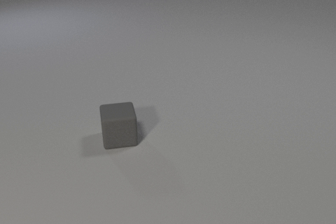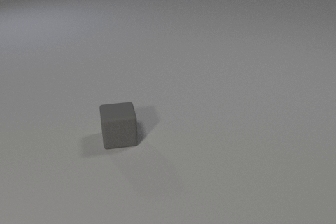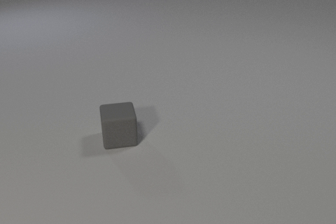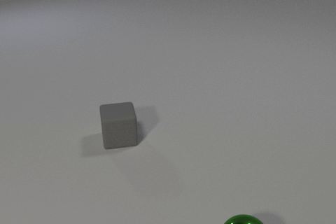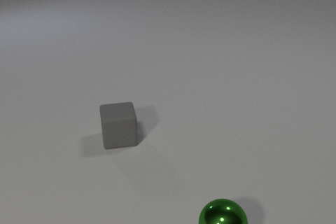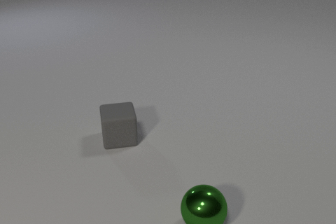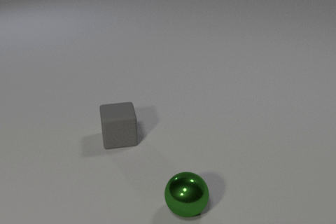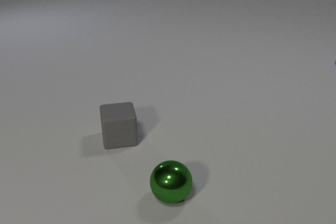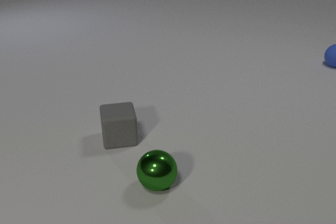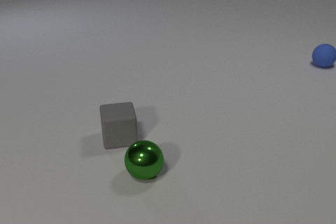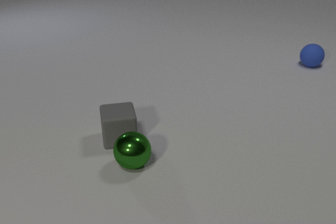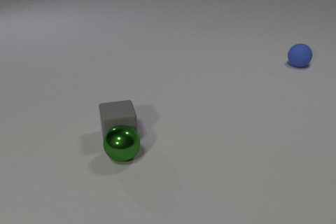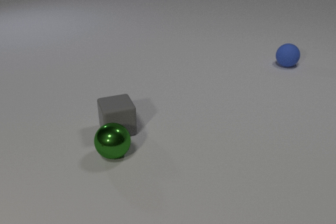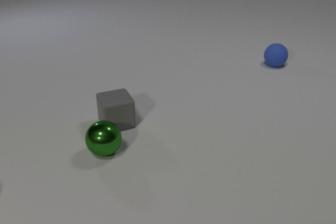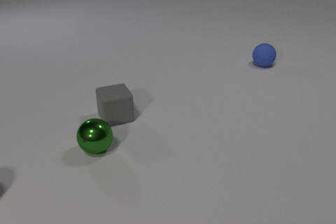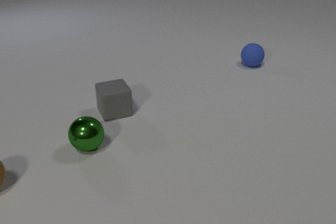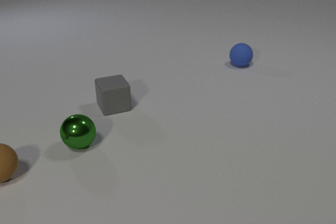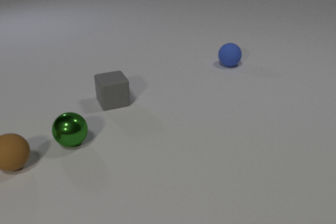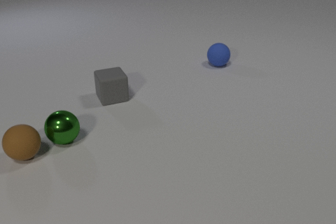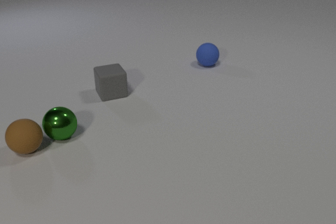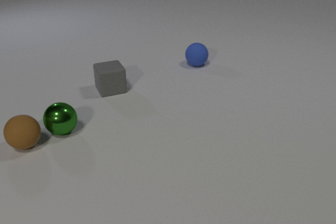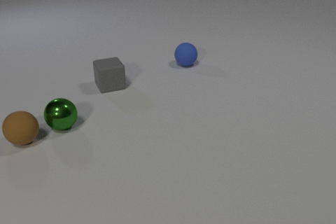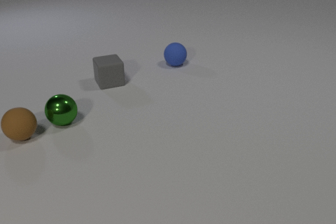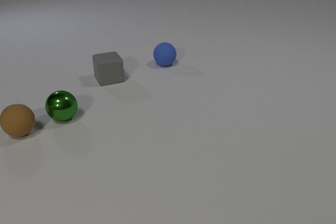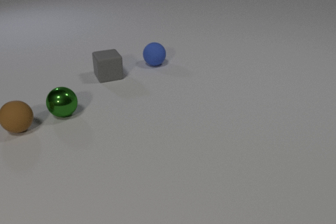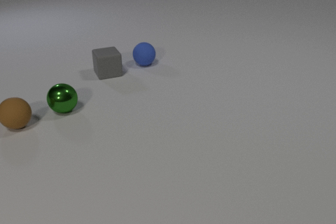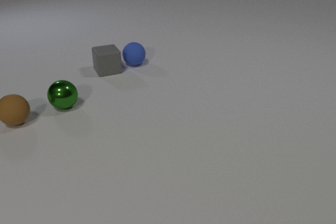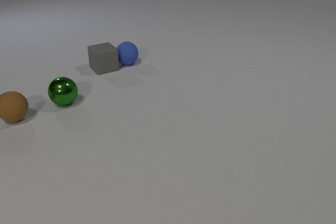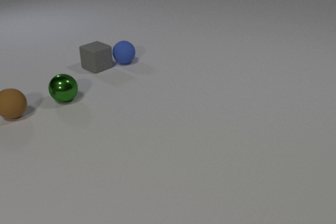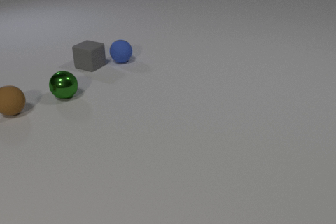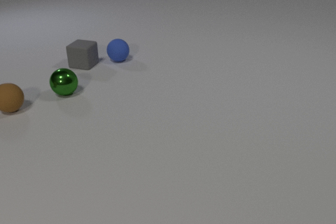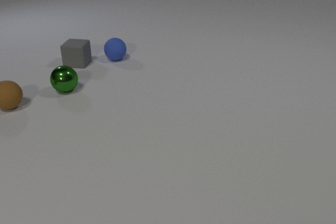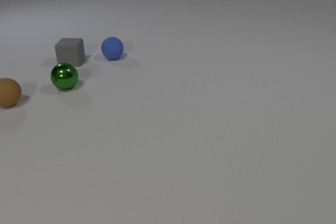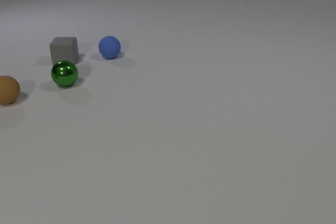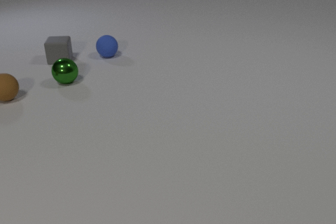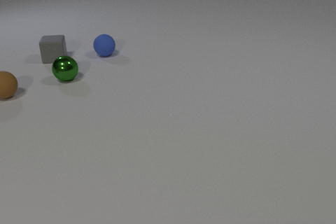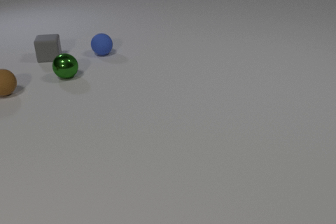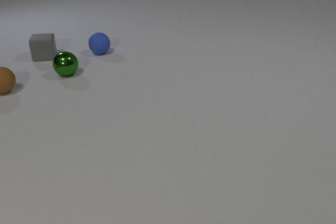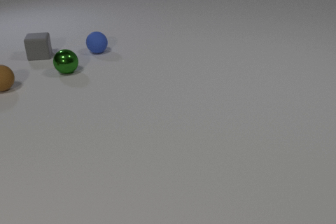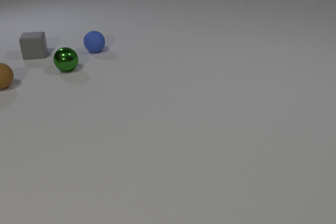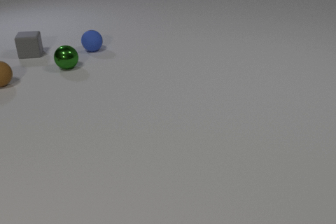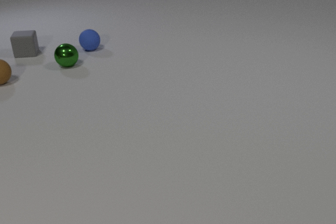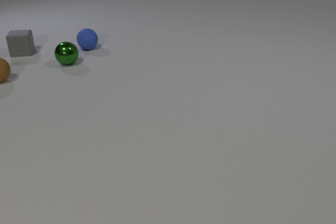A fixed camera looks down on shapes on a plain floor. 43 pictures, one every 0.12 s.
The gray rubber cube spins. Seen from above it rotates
counterclockwise.
The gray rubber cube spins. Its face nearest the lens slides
to the right.
0.00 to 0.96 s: The green metal sphere comes in at the bottom edge, rolls away from the camera and to the left. The blue rubber sphere comes in at the right edge, rolls to the left.
0.96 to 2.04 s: The green metal sphere rolls to the left and away from the camera. The gray rubber cube slides away from the camera. The brown rubber sphere comes in at the left edge, rolls away from the camera and to the right. The blue rubber sphere rolls to the left. The green metal sphere and the gray rubber cube collide.
2.04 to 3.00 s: The green metal sphere rolls away from the camera. The gray rubber cube slides away from the camera. The brown rubber sphere rolls away from the camera. The blue rubber sphere rolls to the left. The green metal sphere and the brown rubber sphere collide.
3.00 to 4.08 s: The green metal sphere rolls away from the camera. The gray rubber cube slides to the left and away from the camera, spins counterclockwise seen from above by about 75 degrees, its near face sliding to the right. The brown rubber sphere rolls away from the camera. The blue rubber sphere rolls to the left and away from the camera. The gray rubber cube and the blue rubber sphere collide.
4.08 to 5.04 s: The green metal sphere rolls away from the camera. The gray rubber cube slides to the left and away from the camera. The brown rubber sphere rolls away from the camera. The blue rubber sphere rolls away from the camera and to the left.
What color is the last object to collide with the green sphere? brown.
How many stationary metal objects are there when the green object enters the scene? 0.
How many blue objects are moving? 1.
